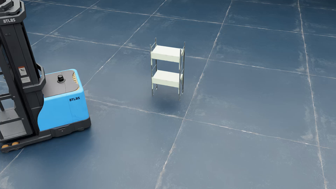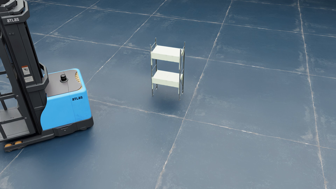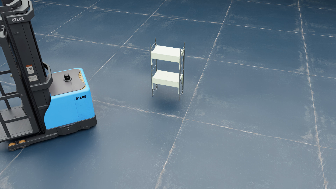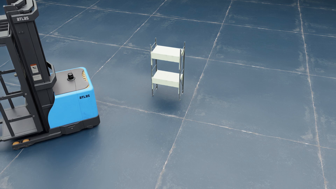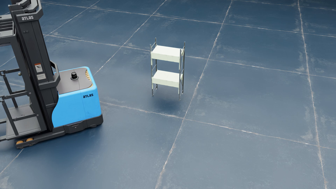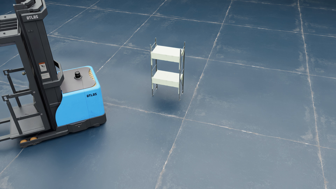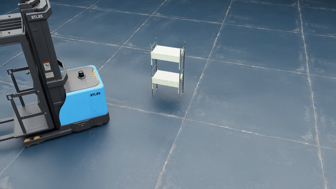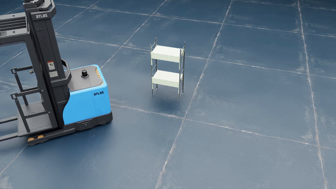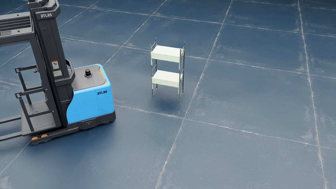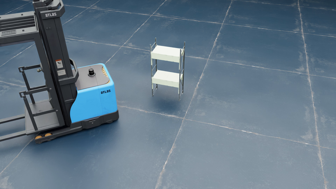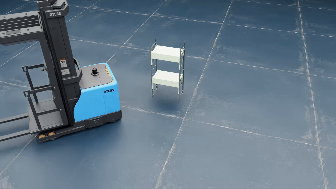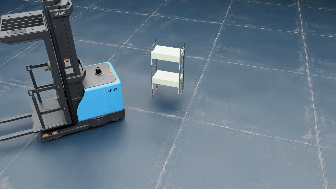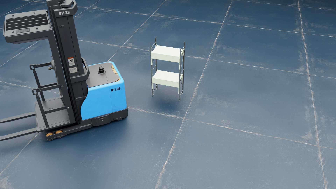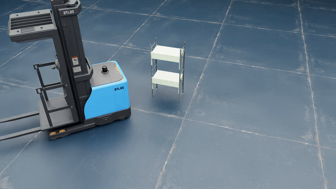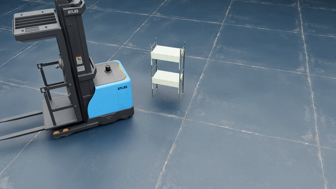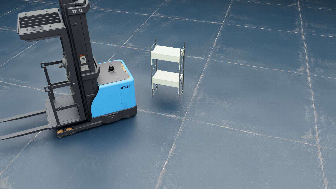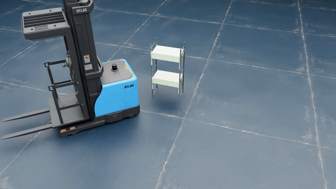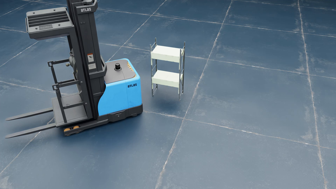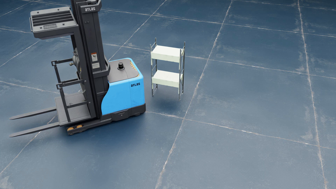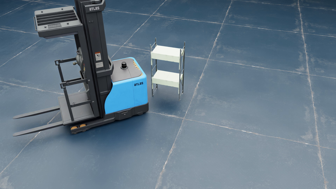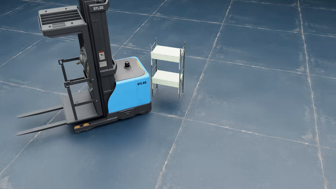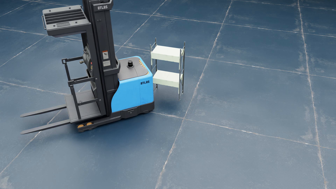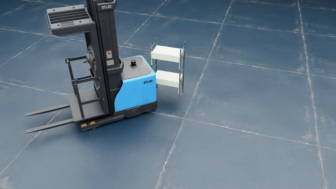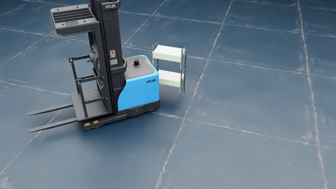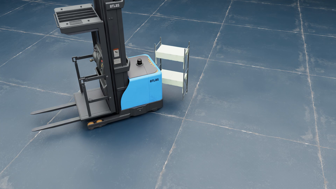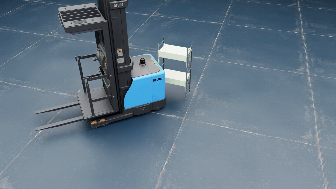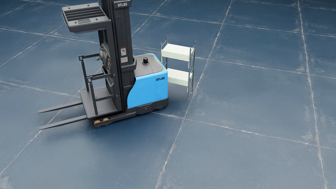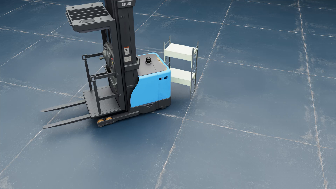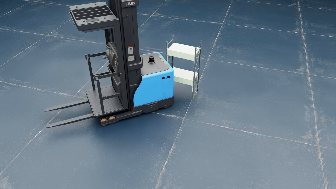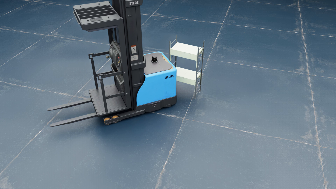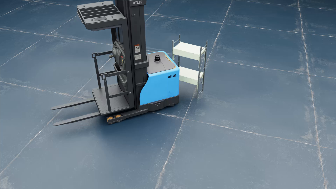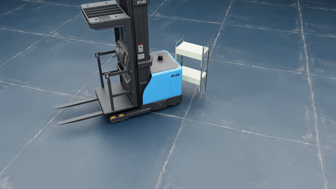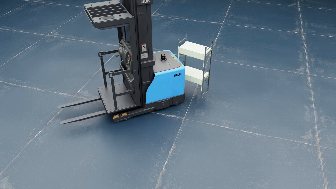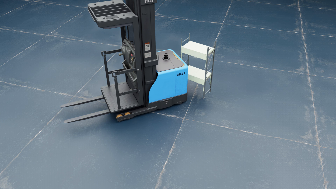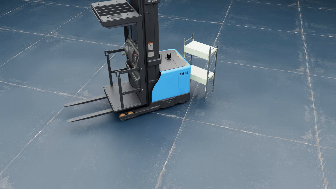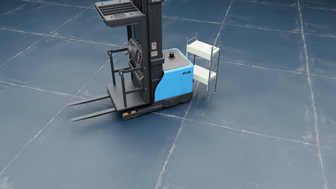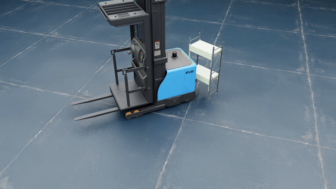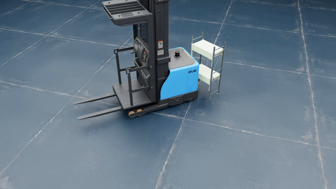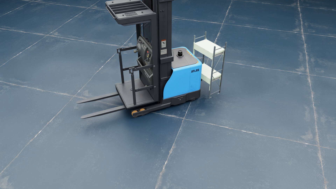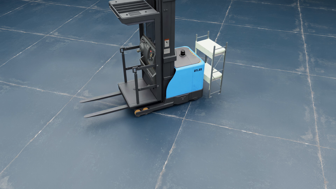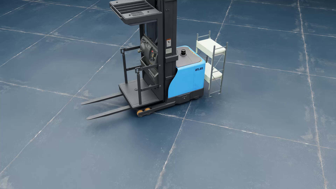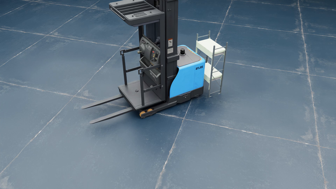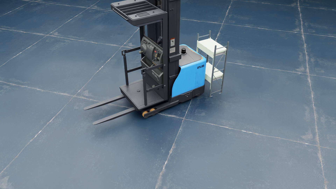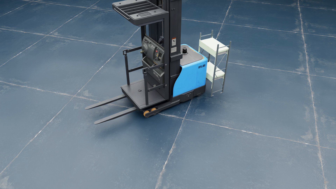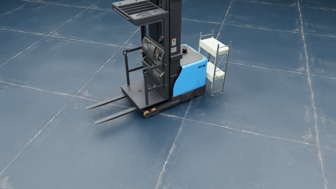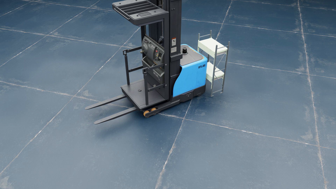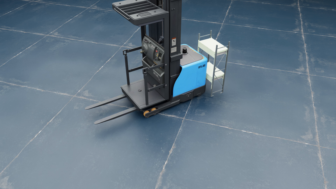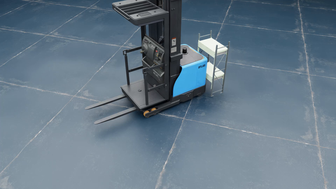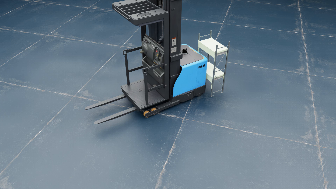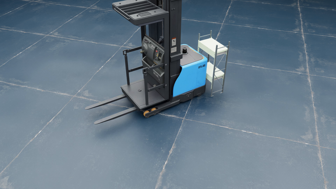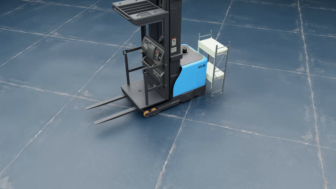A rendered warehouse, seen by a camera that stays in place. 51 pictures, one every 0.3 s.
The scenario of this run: A forklift runs into an object in its way.
